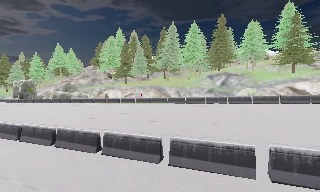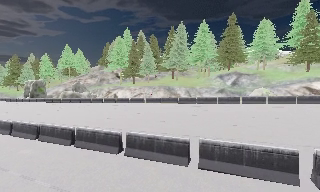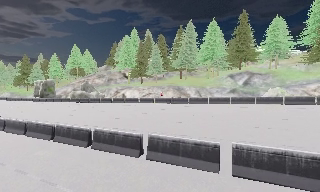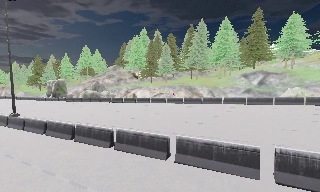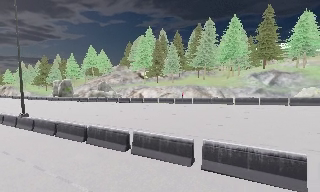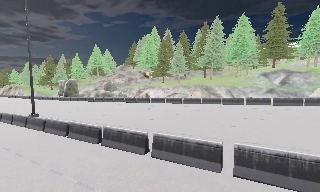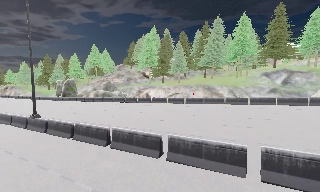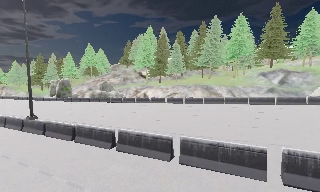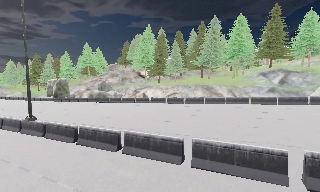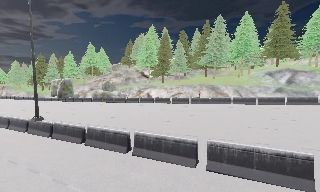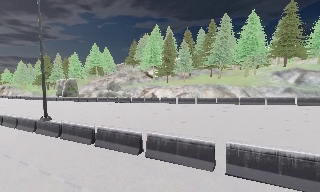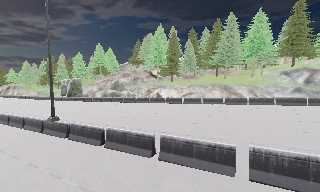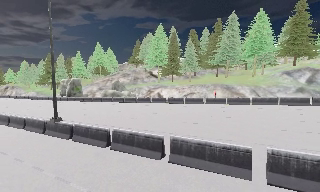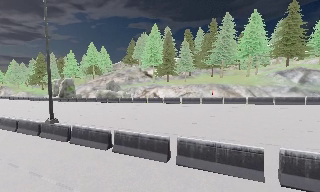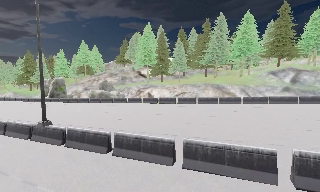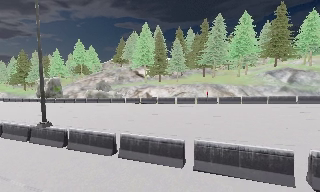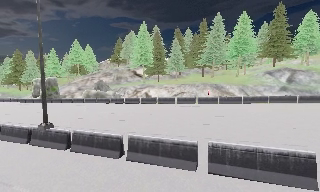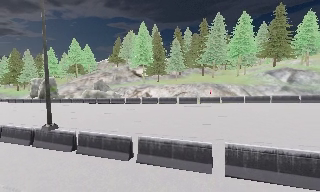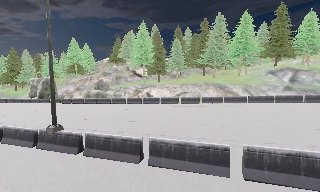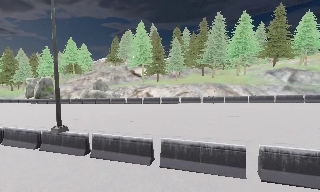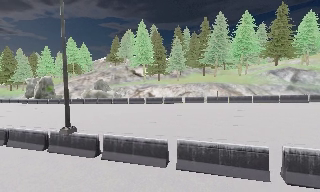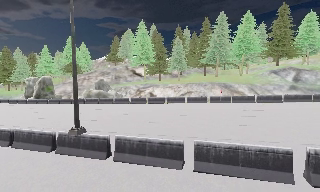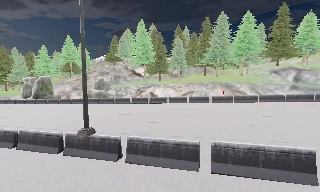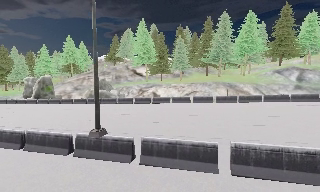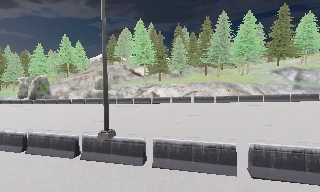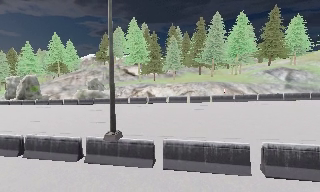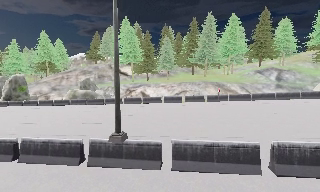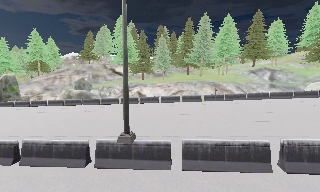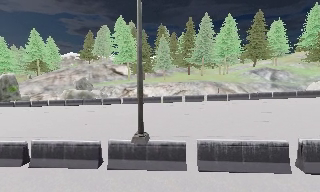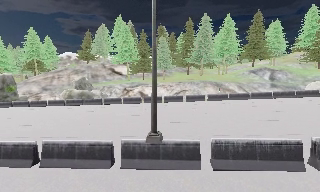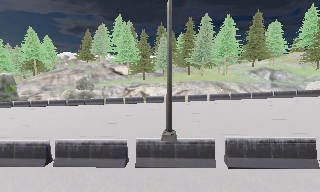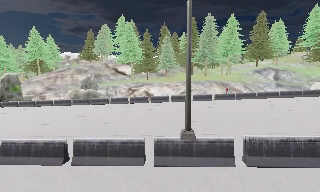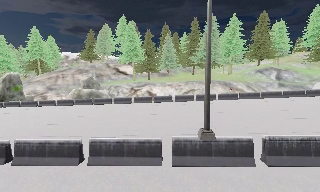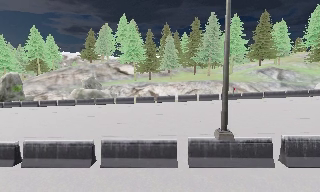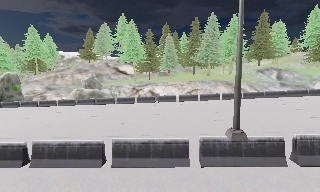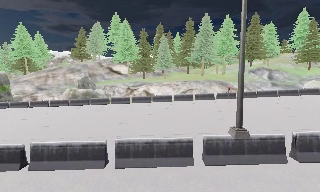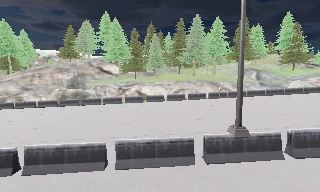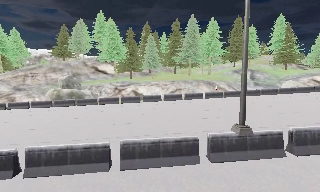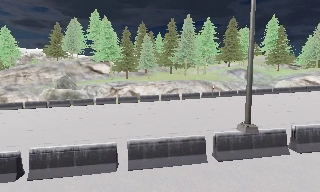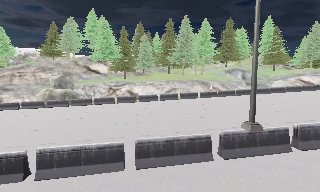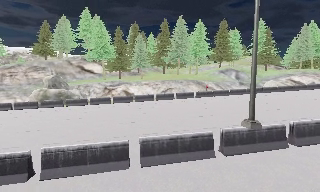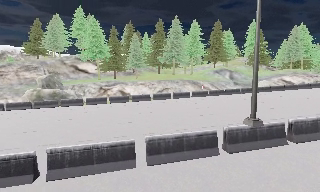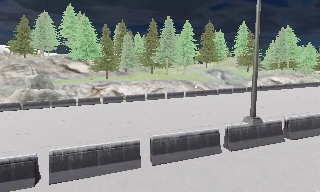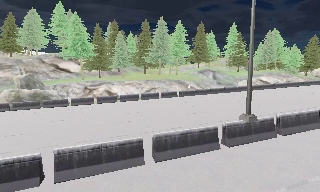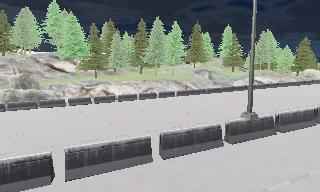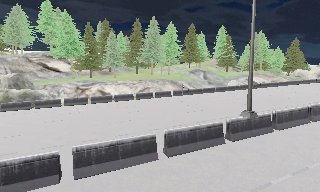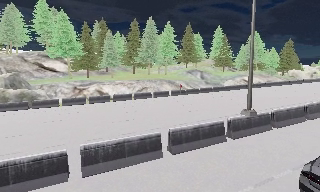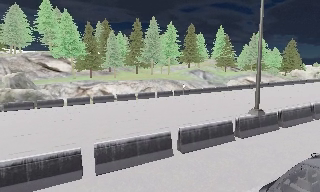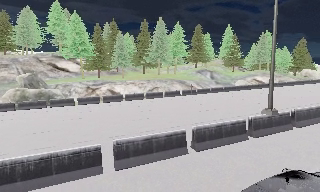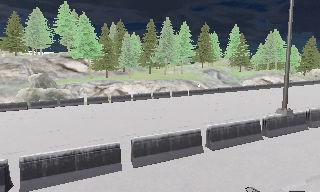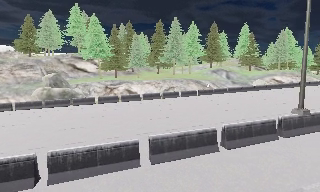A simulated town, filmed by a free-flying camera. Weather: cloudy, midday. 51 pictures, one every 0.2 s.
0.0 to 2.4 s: The camera travels to its left and forward, about 10 m, so close, fixed things drift to the right. It loses speed.
2.4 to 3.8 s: The camera pans to its right, which is clockwise from overhead, by about 10 degrees. It travels to its left and forward, about 4.5 m.
3.8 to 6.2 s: The camera pans to its right, which is clockwise from overhead, by about 15 degrees. It travels to its left, about 9 m, so close, fixed things drift to the right.
6.2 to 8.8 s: The camera pans to its right, which is clockwise from overhead, by about 25 degrees. It travels to its left, about 7 m.
8.8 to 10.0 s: The camera travels to its left, about 3 m, so close, fixed things drift to the right.
The film runs backward here.
